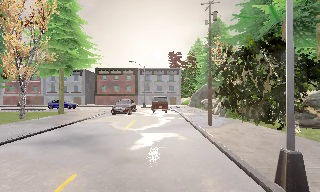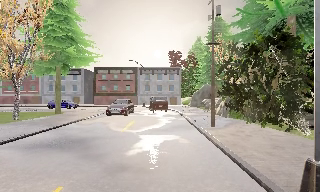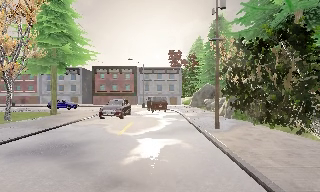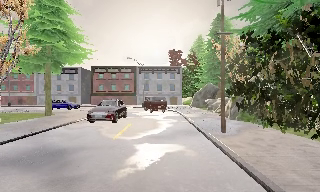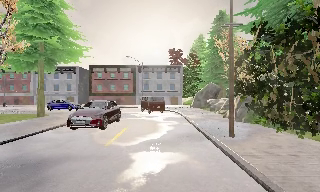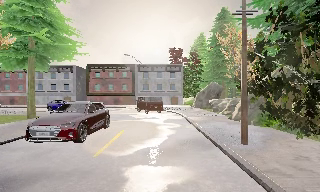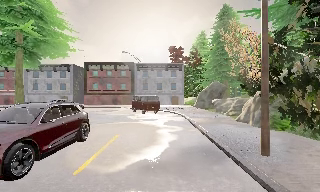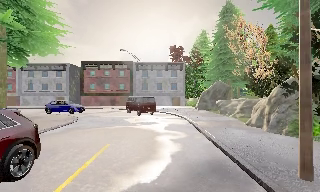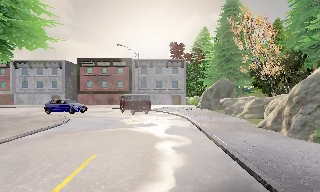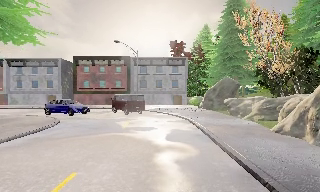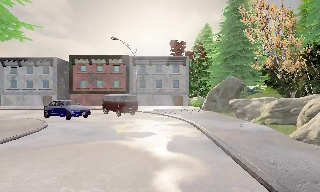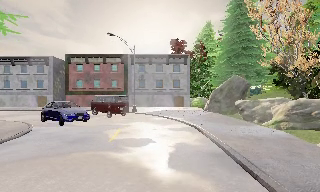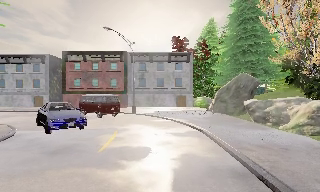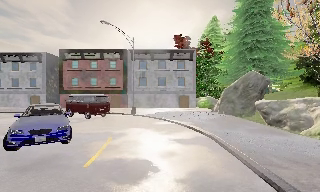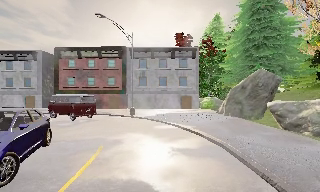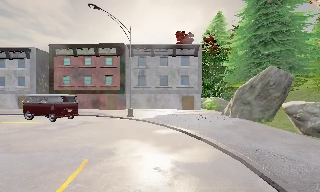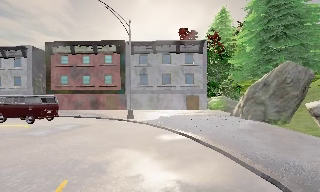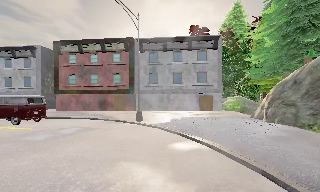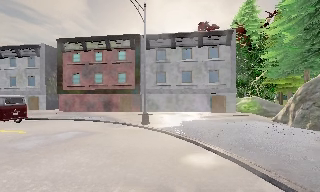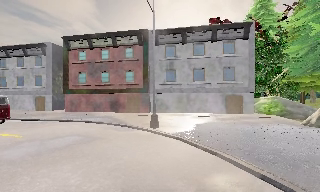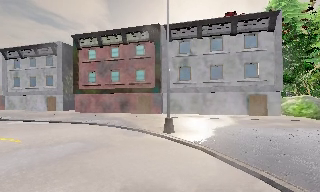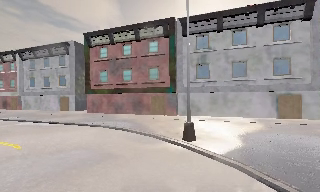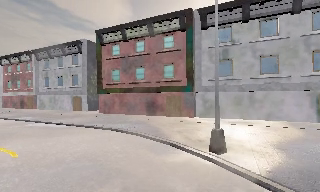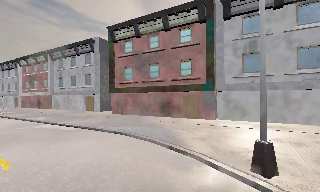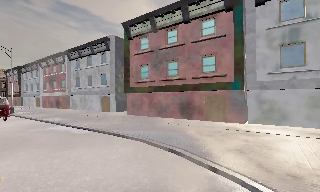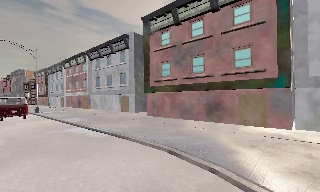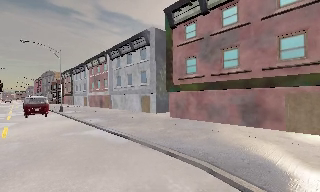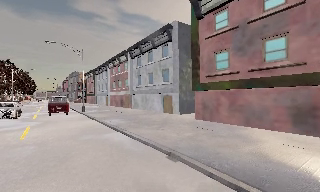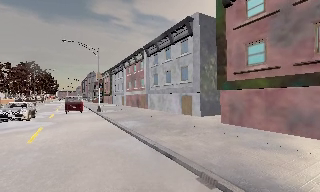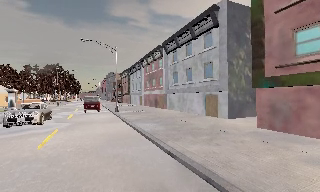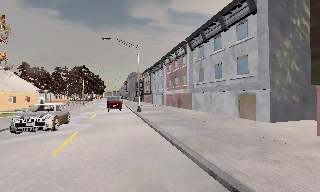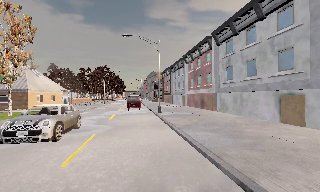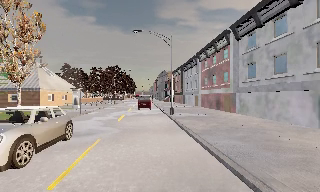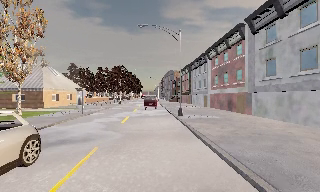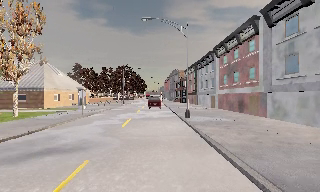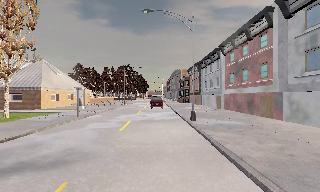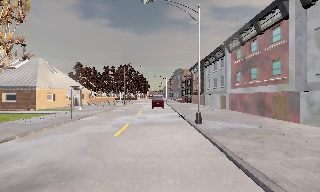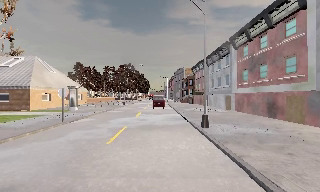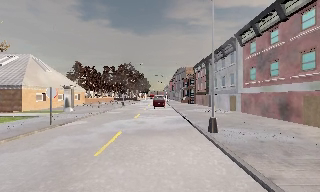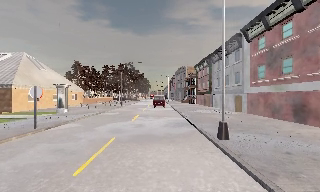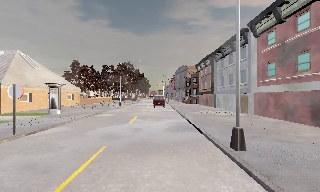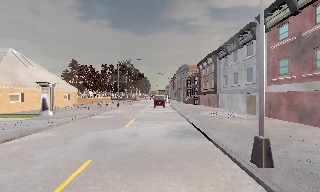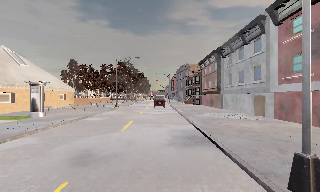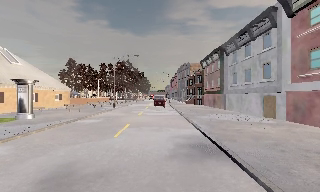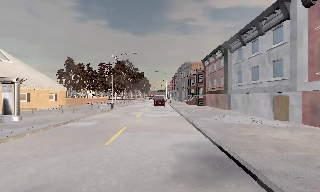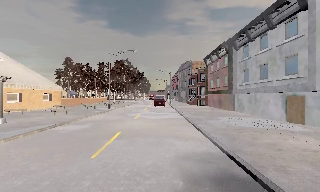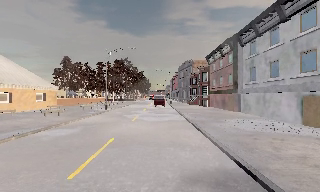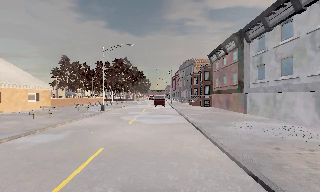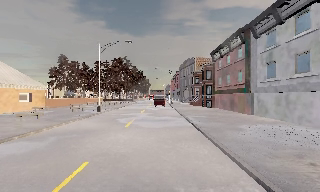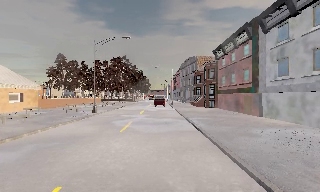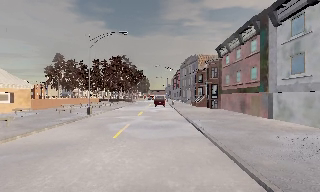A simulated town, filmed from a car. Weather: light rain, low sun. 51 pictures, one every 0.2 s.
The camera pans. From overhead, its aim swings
counterclockwise.
The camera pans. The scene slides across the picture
to the right.
0.0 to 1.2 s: The camera travels forward, about 5 m, so what stands in front looms larger. It gains speed.
1.2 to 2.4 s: The camera travels forward, about 7 m, so what stands in front looms larger.
2.4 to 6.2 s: The camera swings to its left by about 80 degrees, and the scene slides to the right. It travels forward, about 25 m.
6.2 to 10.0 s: The camera travels forward, about 25 m, so what stands in front looms larger.
The film runs forward here.
